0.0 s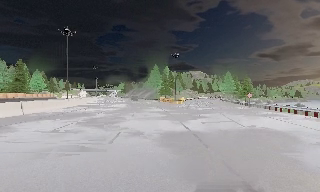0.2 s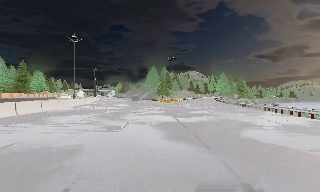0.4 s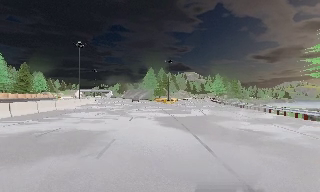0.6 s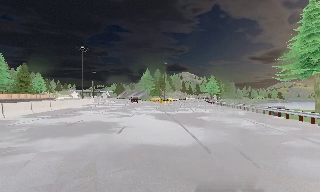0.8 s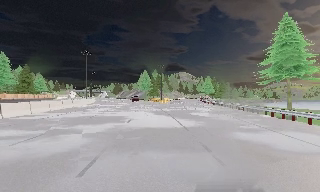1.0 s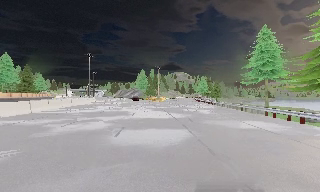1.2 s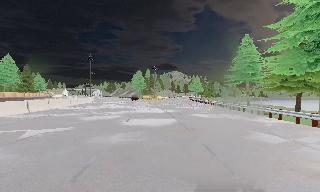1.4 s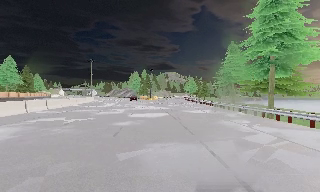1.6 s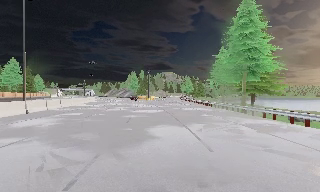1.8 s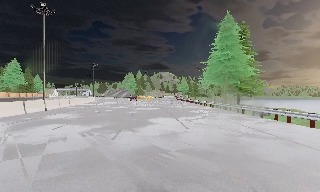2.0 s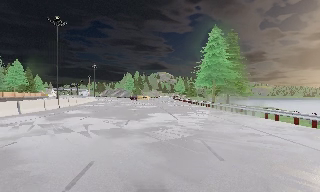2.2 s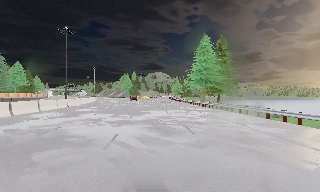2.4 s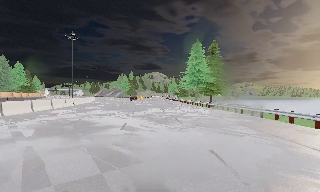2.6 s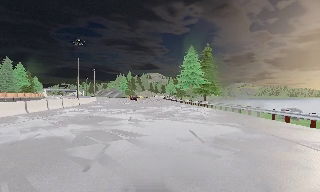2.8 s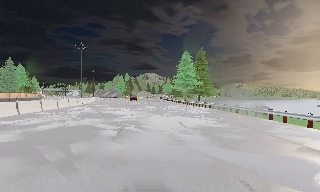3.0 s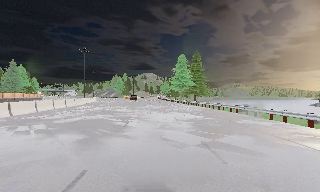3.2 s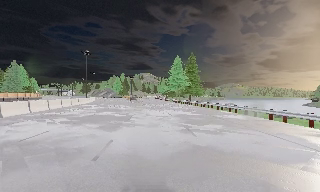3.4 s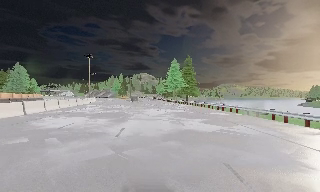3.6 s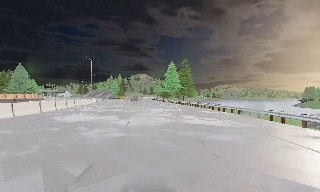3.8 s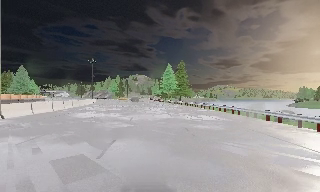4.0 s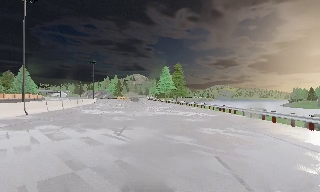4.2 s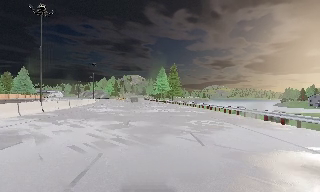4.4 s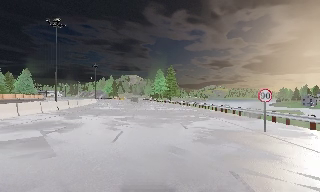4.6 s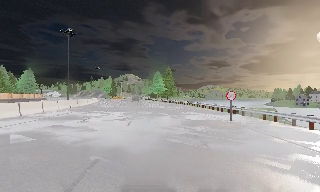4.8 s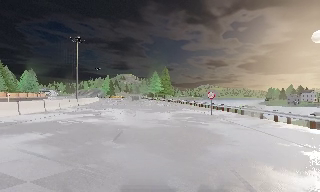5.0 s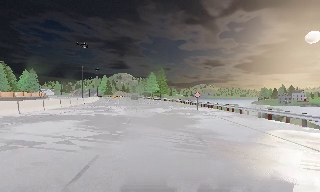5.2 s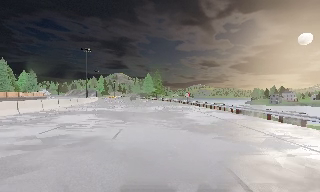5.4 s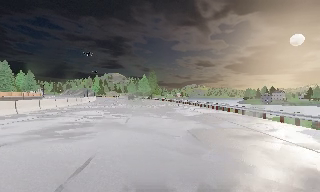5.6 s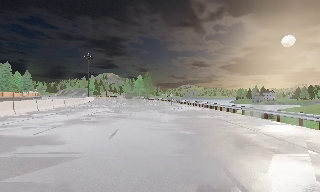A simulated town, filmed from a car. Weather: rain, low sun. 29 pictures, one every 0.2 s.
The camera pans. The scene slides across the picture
to the left.
The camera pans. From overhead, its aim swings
clockwise.
0.0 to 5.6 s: The camera swings to its right by about 30 degrees, and the scene slides to the left. It travels backward, about 90 m.
The film runs backward here.
